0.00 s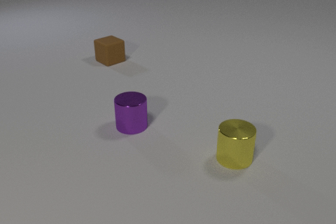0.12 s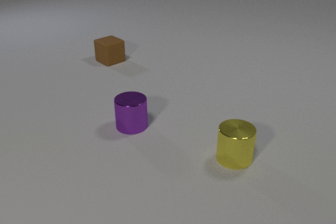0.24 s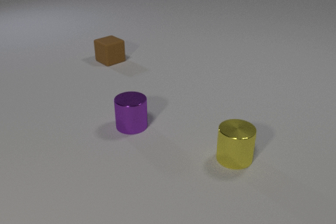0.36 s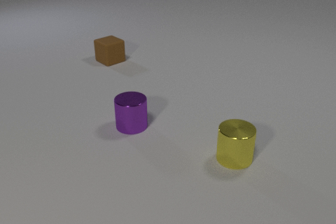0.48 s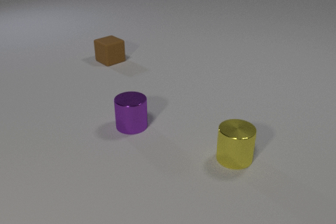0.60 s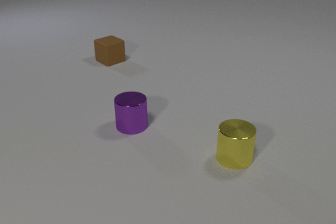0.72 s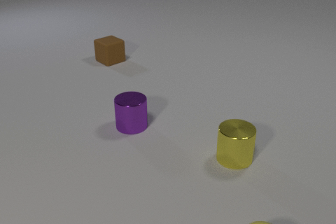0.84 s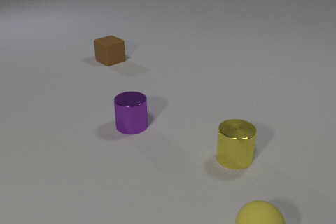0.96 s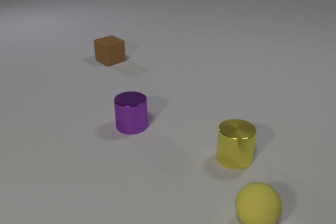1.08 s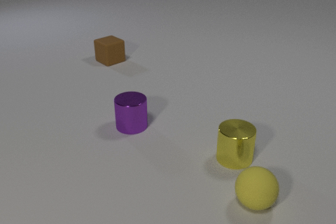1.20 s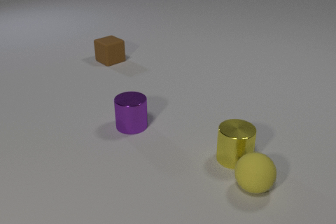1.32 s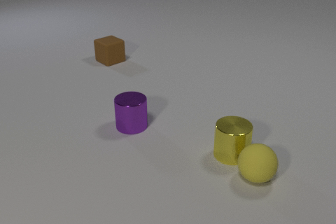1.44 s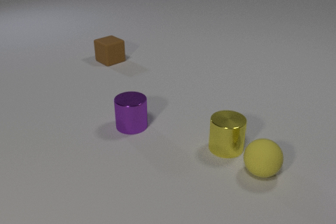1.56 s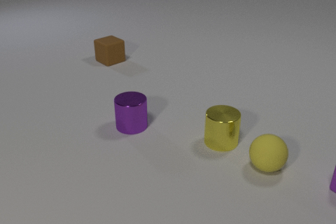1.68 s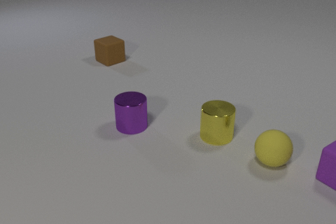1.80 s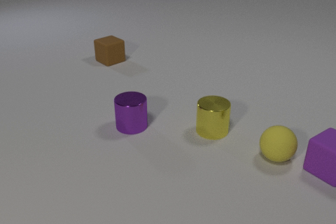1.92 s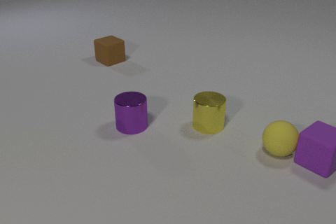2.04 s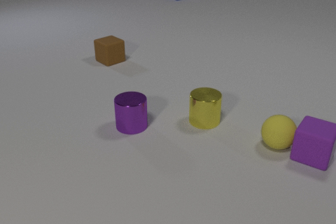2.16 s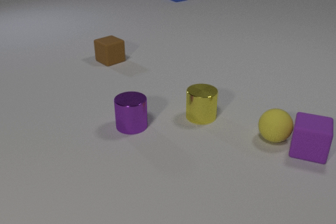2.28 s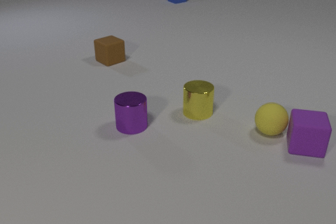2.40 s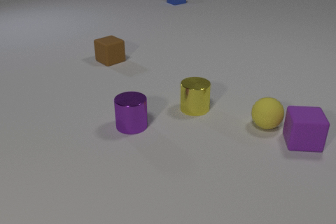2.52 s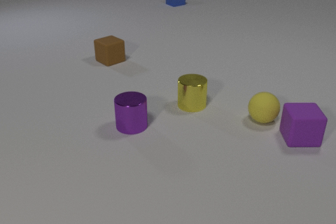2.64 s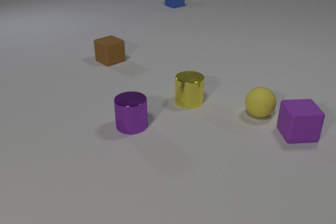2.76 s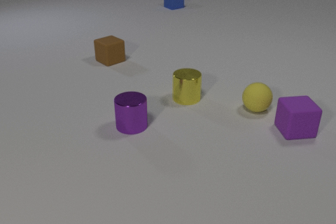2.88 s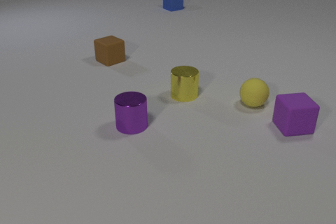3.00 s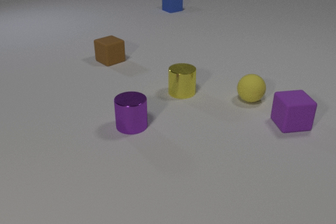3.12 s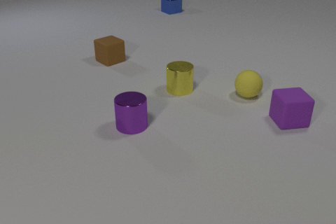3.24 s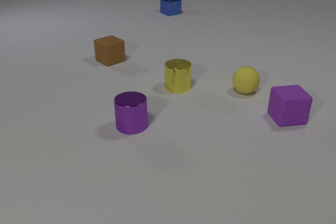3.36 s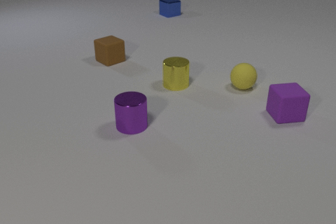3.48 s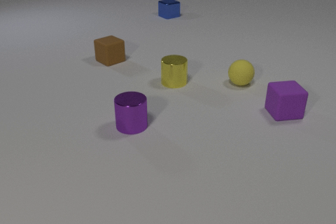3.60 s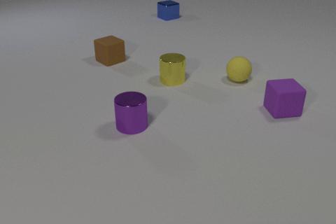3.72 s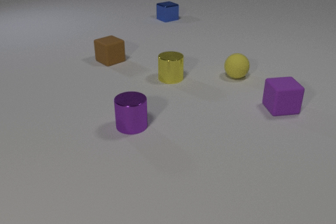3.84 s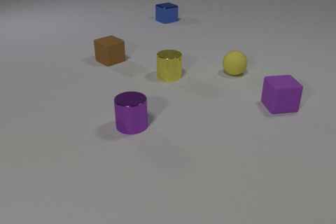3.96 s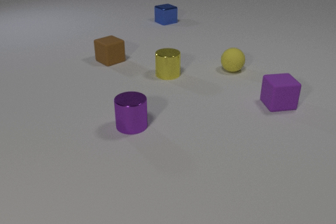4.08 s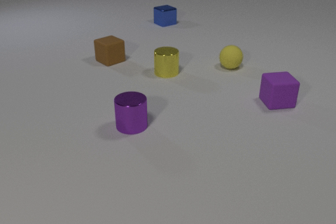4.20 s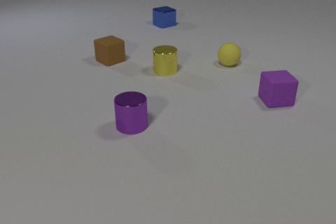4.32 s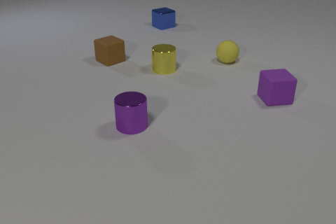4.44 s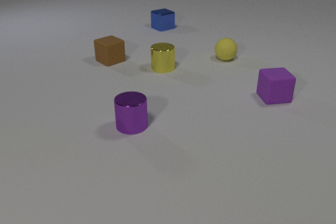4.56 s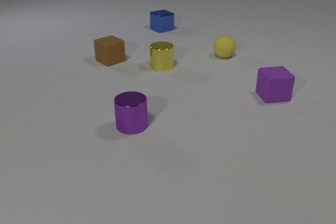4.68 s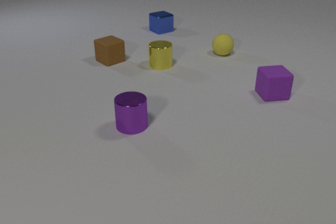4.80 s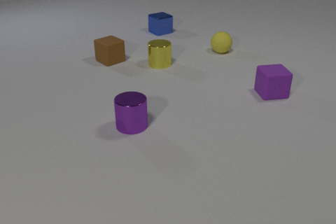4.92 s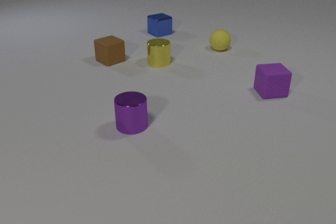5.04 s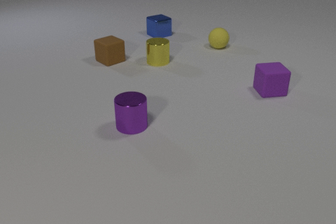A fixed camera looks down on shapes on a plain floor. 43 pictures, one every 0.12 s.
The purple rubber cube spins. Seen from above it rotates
counterclockwise.
The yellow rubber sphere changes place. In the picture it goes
away from the camera.
0.00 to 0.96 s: The yellow rubber sphere comes in at the bottom edge, rolls away from the camera.
0.96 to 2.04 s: The yellow rubber sphere rolls away from the camera. The yellow metal cylinder slides away from the camera and to the left. The purple rubber cube comes in at the right edge, slides to the left and away from the camera. The blue metal cube comes in at the top edge, slides toward the camera. The yellow rubber sphere and the yellow metal cylinder collide. The yellow rubber sphere and the purple rubber cube collide.
2.04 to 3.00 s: The yellow rubber sphere rolls away from the camera. The yellow metal cylinder slides away from the camera and to the left. The purple rubber cube slides away from the camera and to the left, spins counterclockwise seen from above by about 45 degrees, its near face sliding to the right. The blue metal cube slides toward the camera.
3.00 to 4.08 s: The yellow rubber sphere rolls away from the camera. The yellow metal cylinder slides away from the camera. The purple rubber cube slides away from the camera. The blue metal cube slides toward the camera.
4.08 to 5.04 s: The yellow rubber sphere rolls away from the camera. The yellow metal cylinder slides away from the camera. The purple rubber cube slides away from the camera. The blue metal cube slides toward the camera.
Are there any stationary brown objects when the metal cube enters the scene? yes.
How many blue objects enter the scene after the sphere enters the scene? 1.
How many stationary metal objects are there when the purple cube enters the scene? 1.
